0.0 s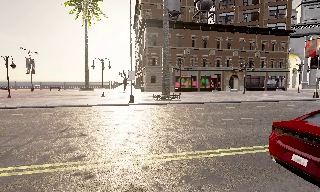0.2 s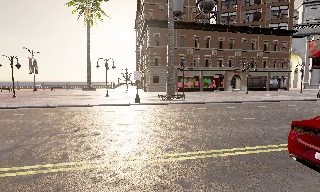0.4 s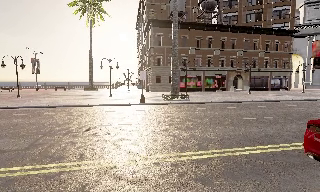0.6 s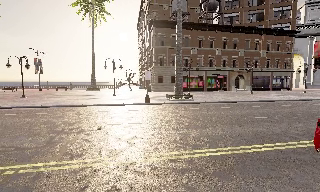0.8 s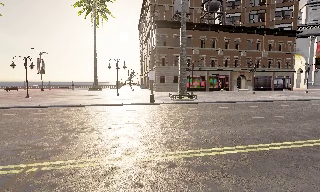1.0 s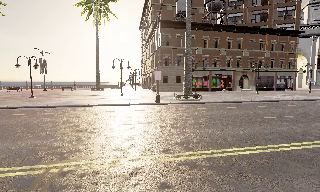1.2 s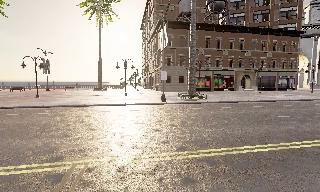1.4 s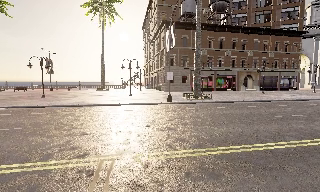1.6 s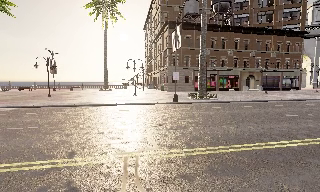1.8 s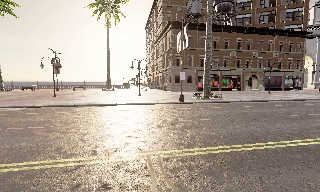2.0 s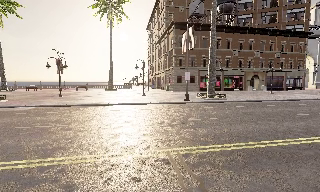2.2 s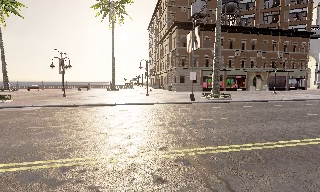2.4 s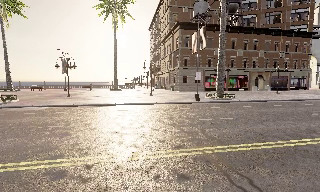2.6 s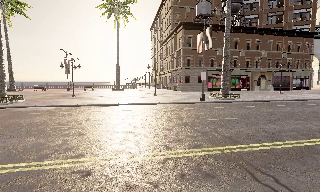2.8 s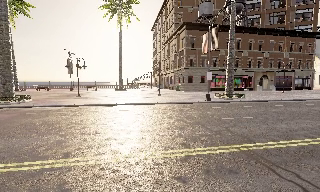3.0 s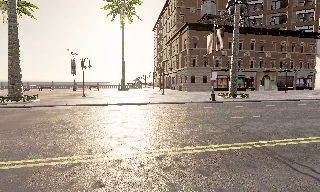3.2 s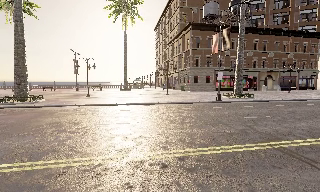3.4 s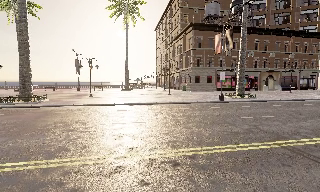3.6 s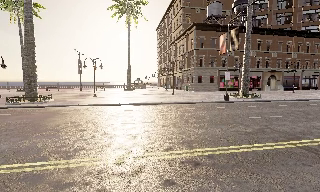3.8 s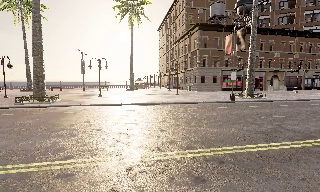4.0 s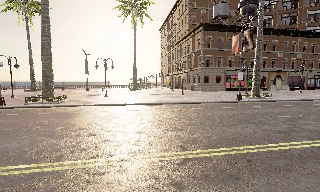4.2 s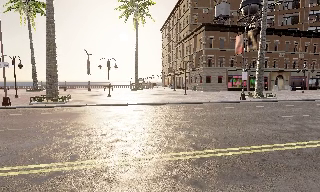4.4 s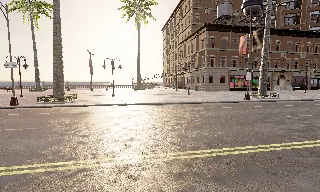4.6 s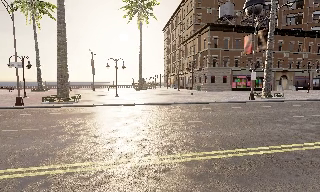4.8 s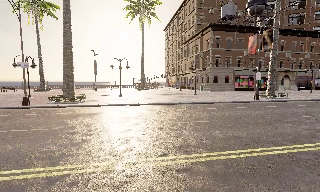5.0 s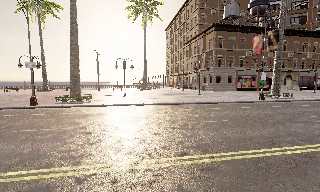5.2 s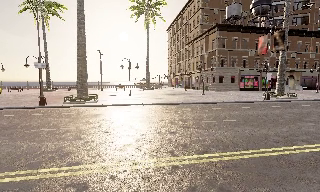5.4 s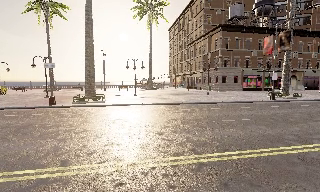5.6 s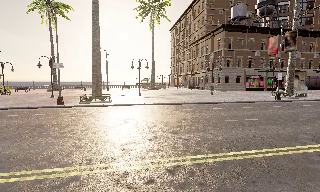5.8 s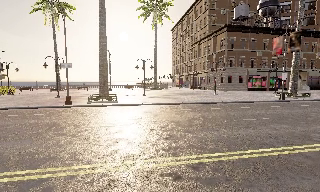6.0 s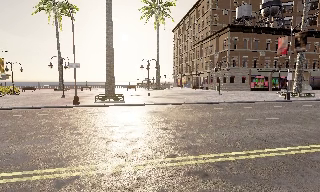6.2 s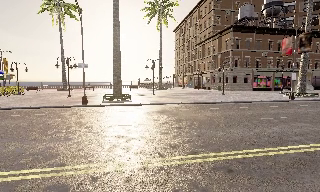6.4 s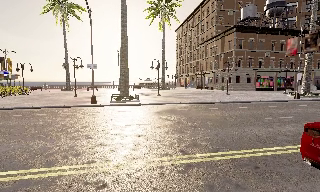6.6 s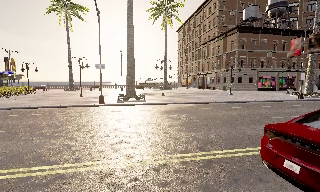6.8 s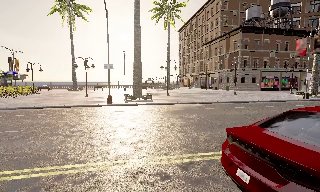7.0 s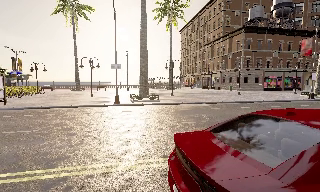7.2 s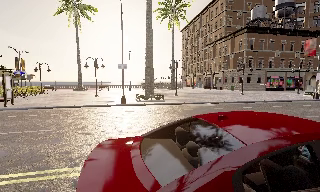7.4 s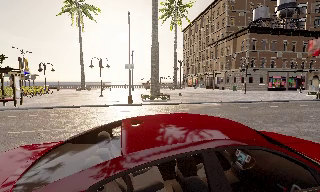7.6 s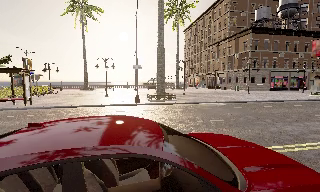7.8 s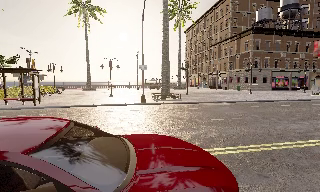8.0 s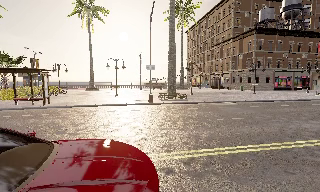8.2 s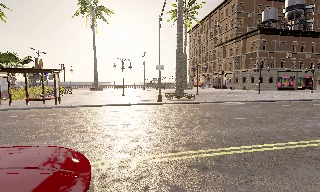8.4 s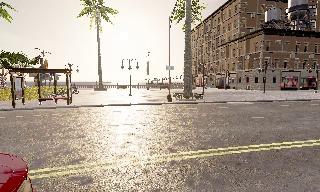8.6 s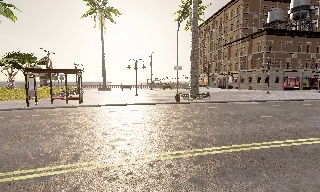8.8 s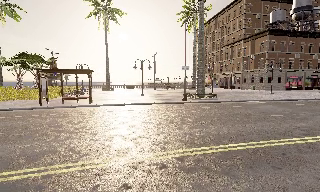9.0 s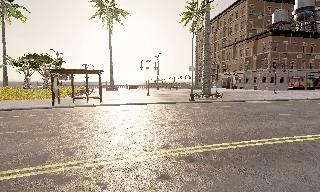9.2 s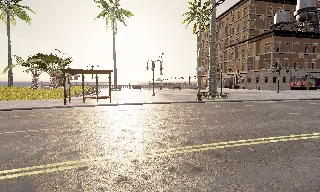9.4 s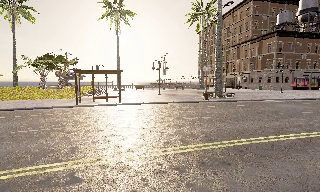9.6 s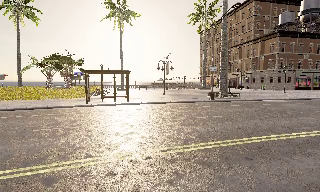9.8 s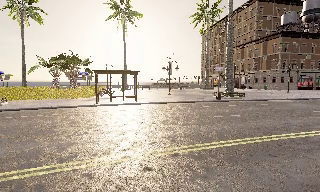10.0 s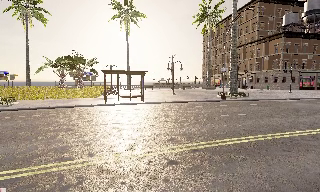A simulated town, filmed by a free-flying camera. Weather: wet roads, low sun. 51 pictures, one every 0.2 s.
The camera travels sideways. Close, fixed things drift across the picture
to the right.
0.0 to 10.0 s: The camera travels to its left, about 30 m, so close, fixed things drift to the right.
The film runs backward here.
